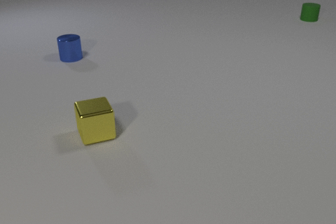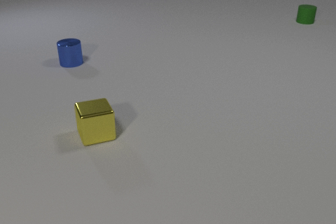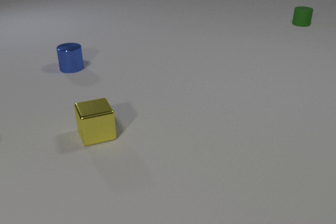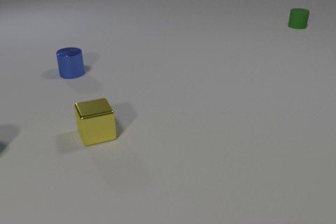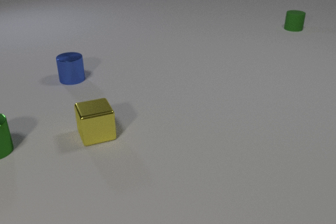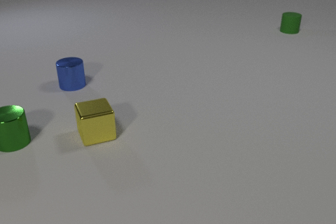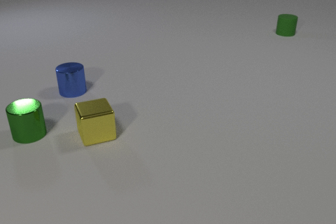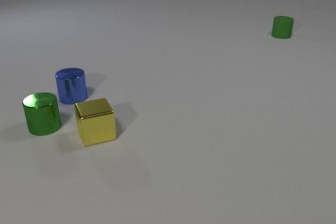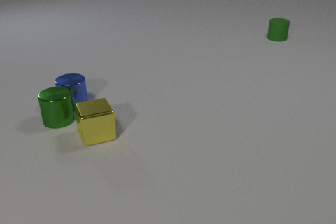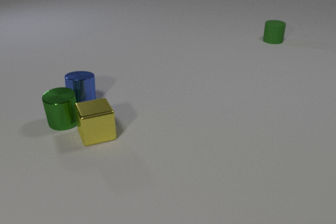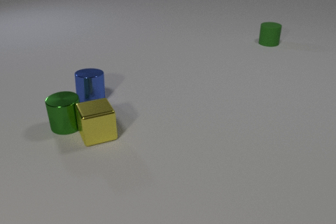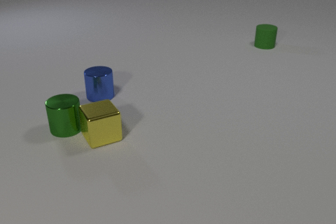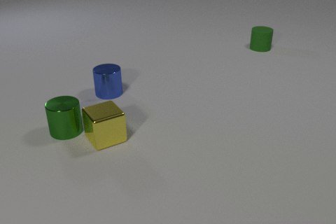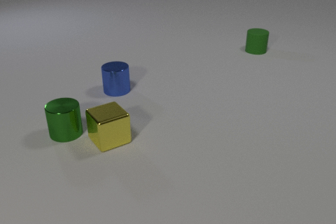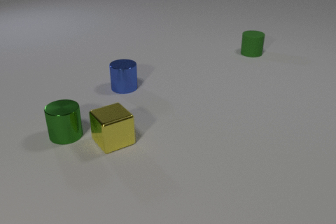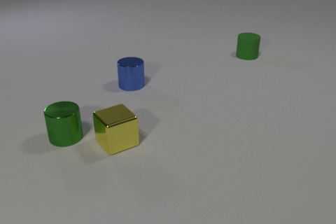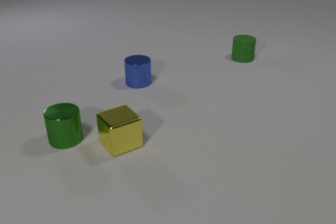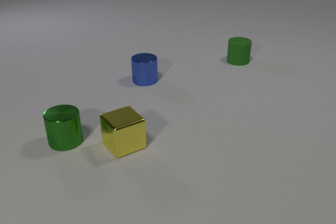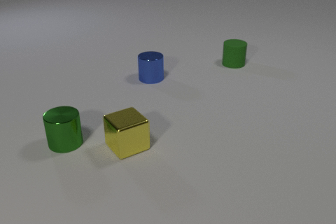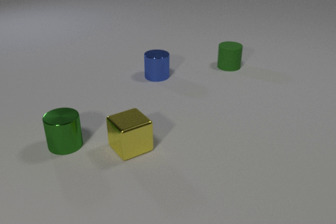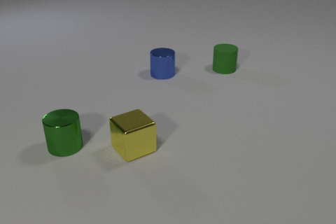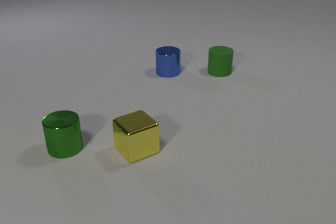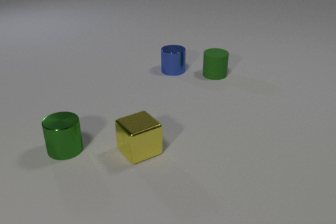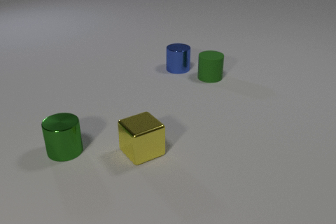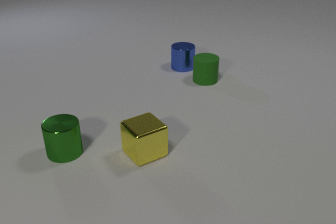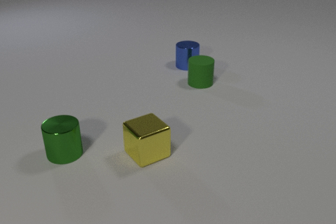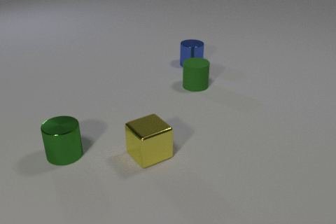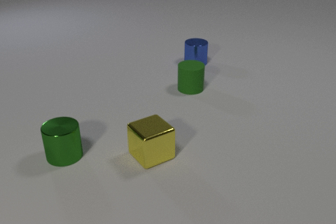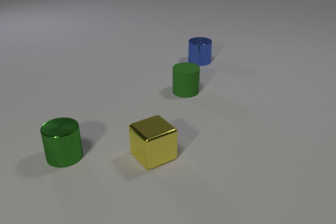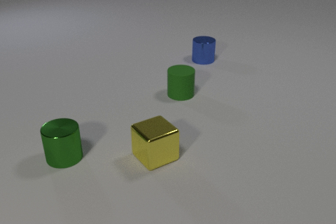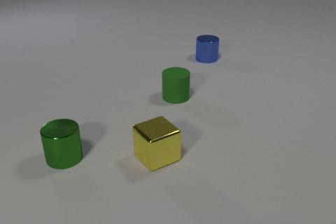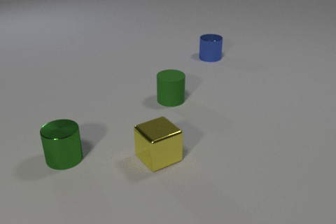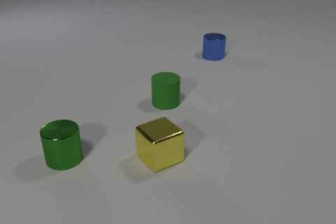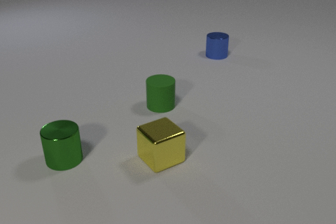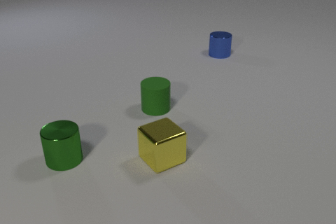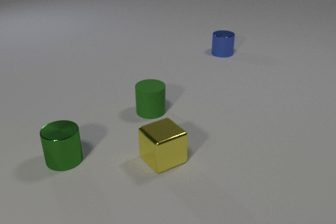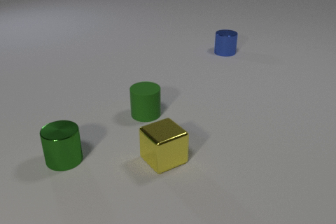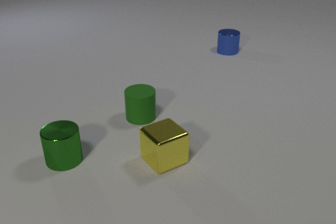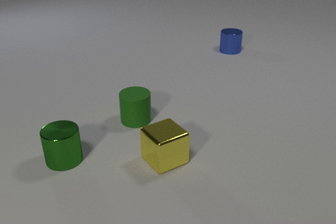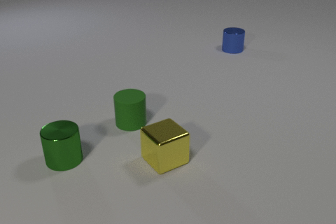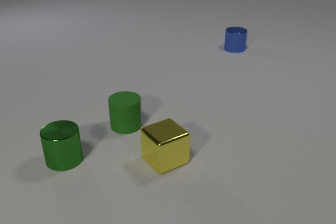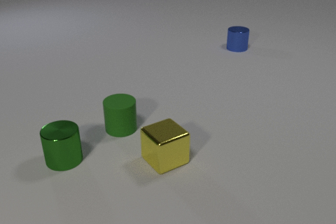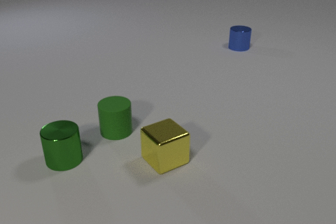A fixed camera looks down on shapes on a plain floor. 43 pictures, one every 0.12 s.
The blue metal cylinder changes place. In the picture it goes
to the right.
The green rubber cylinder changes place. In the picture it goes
toward the camera.
0.00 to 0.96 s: The green metal cylinder comes in at the left edge, slides to the right and away from the camera. The blue metal cylinder slides toward the camera. The green rubber cylinder slides toward the camera and to the left. The green metal cylinder and the blue metal cylinder collide.
0.96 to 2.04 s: The green metal cylinder slides toward the camera. The blue metal cylinder slides to the right and away from the camera. The yellow metal cube slides to the right and toward the camera. The green rubber cylinder slides toward the camera and to the left. The green metal cylinder and the yellow metal cube collide.
2.04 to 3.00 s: The green metal cylinder slides toward the camera. The blue metal cylinder slides to the right and away from the camera. The yellow metal cube slides to the right and toward the camera. The green rubber cylinder slides toward the camera and to the left.
3.00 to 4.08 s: The green metal cylinder slides toward the camera. The blue metal cylinder slides away from the camera and to the right. The yellow metal cube slides to the right and toward the camera. The green rubber cylinder slides toward the camera and to the left.
4.08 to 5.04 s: The blue metal cylinder slides away from the camera and to the right. The green rubber cylinder slides toward the camera and to the left.
How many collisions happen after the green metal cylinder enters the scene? 2.
What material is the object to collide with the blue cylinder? metal.
What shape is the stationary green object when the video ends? cylinder.
